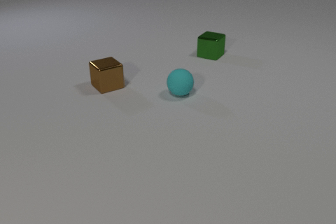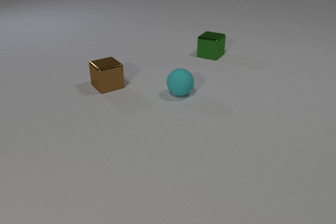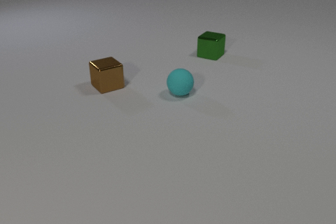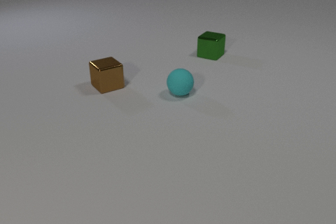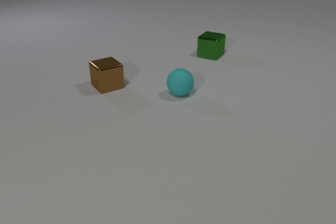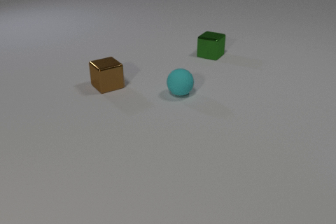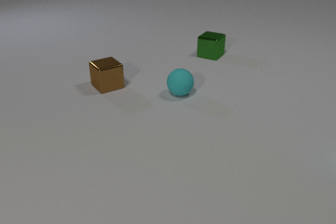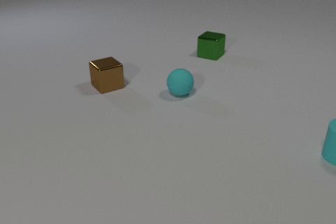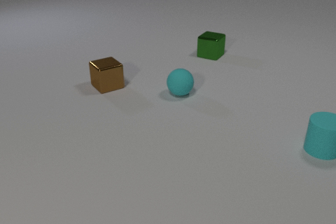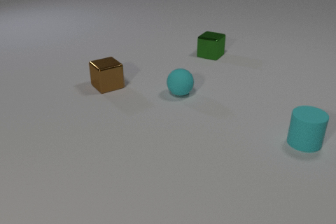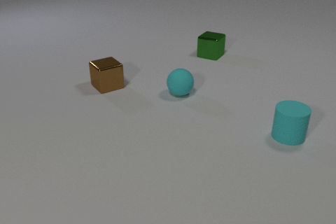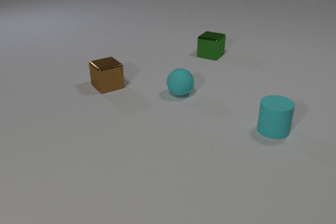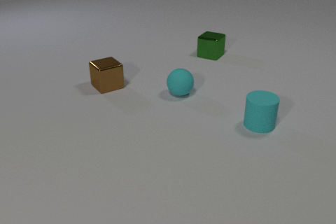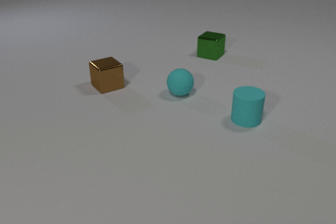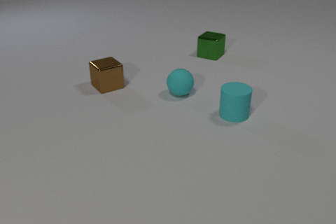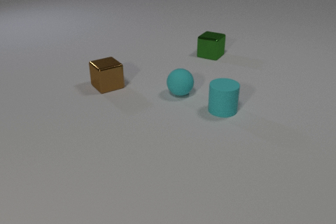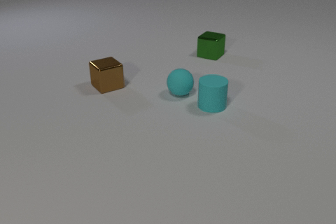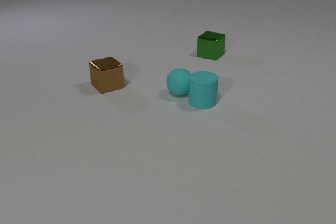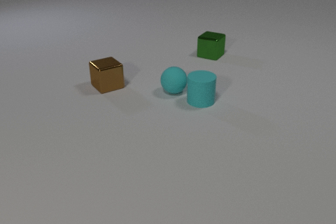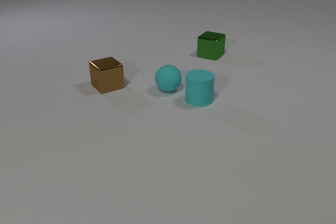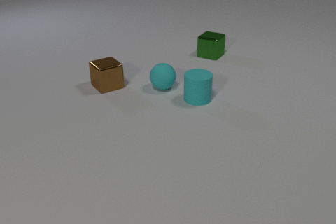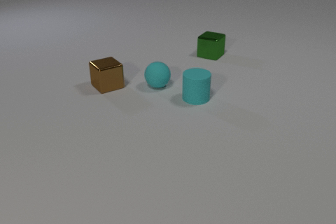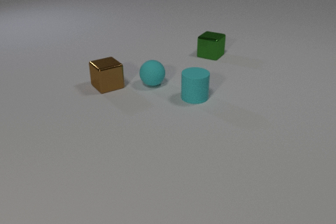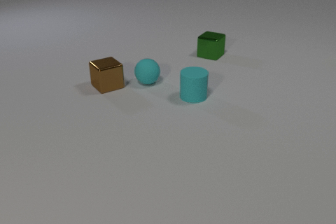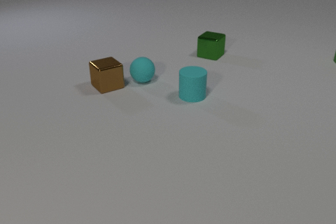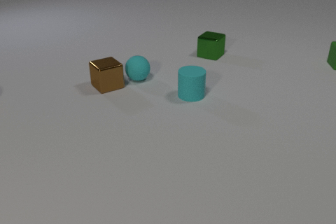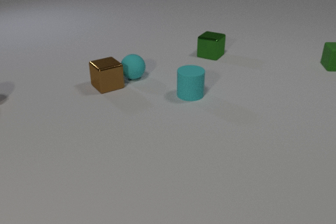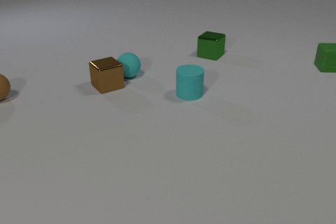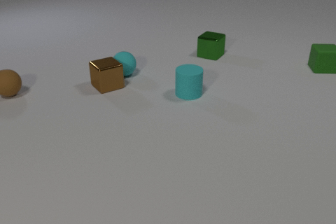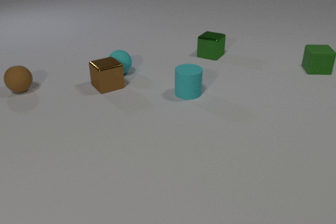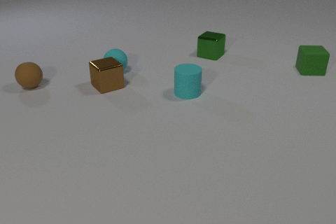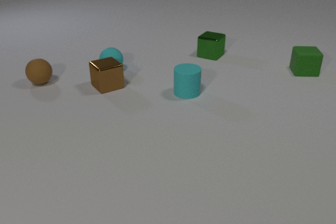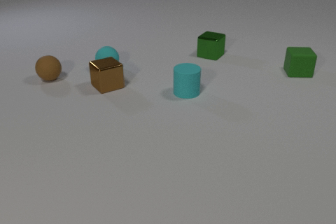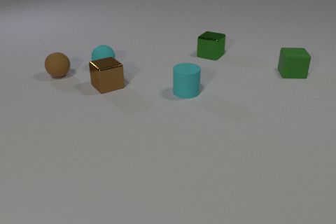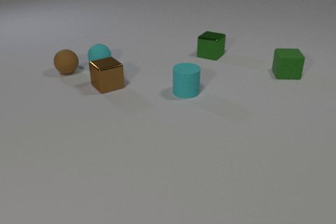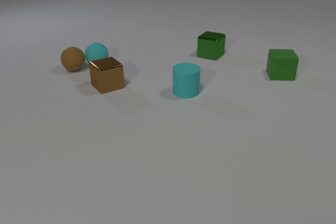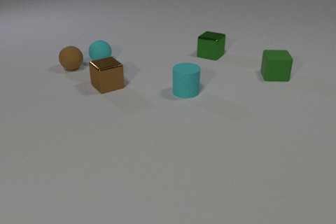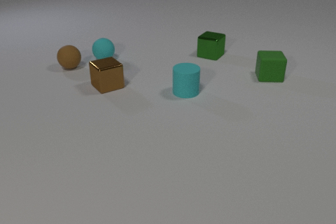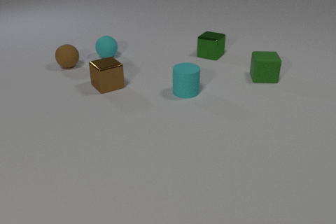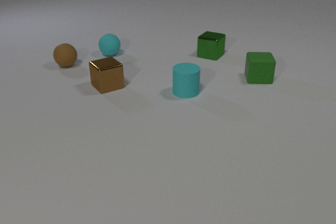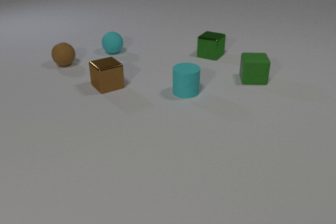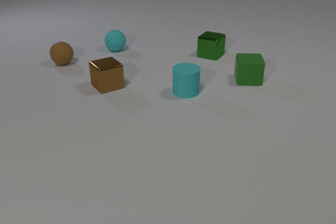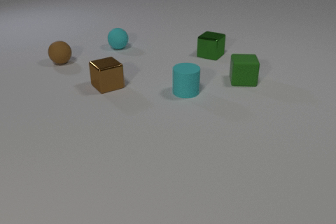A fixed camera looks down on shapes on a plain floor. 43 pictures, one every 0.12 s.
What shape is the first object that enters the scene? cylinder.
How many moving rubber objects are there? 4.
How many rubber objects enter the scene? 3.
0.00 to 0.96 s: The cyan rubber cylinder comes in at the right edge, slides to the left.
0.96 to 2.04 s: The cyan rubber cylinder slides to the left and away from the camera. The cyan rubber cylinder and the cyan rubber sphere collide.
2.04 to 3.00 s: The cyan rubber cylinder slides away from the camera and to the left. The cyan rubber sphere rolls to the left and away from the camera. The green rubber cube comes in at the right edge, slides to the left and toward the camera.
3.00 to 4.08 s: The cyan rubber cylinder slides away from the camera. The cyan rubber sphere rolls to the left and away from the camera. The green rubber cube slides to the left and toward the camera. The brown rubber sphere comes in at the left edge, rolls to the right and away from the camera.
4.08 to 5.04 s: The cyan rubber sphere rolls away from the camera. The green rubber cube slides to the left and toward the camera. The brown rubber sphere rolls away from the camera. The cyan rubber sphere and the brown rubber sphere collide.
